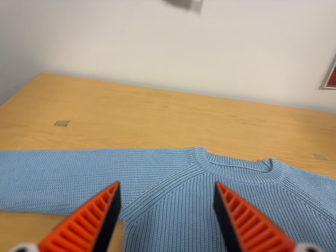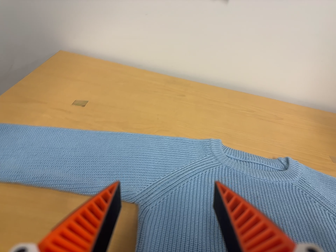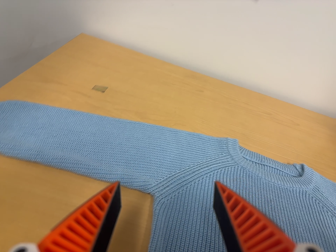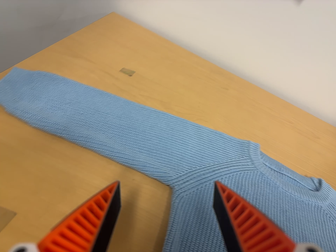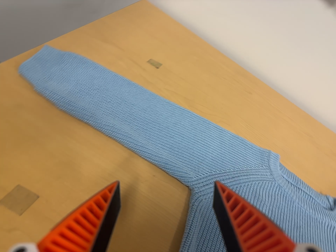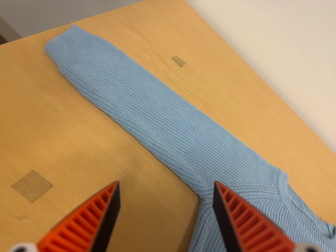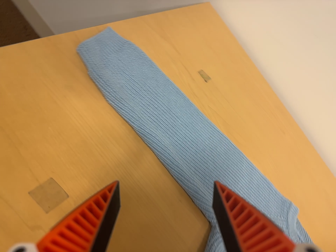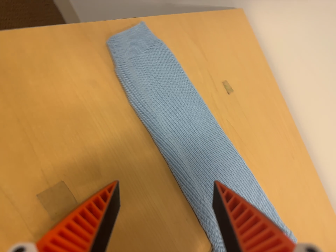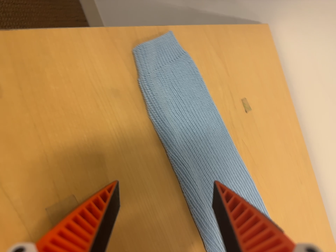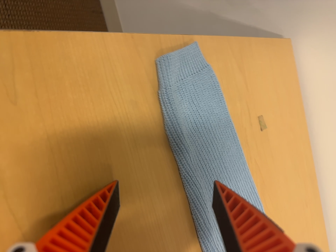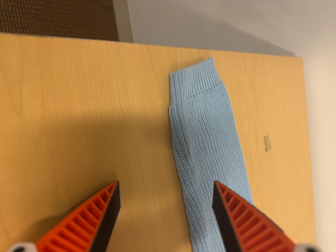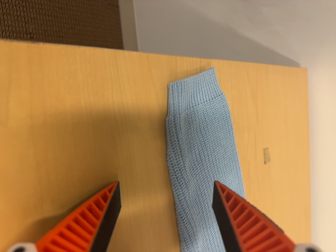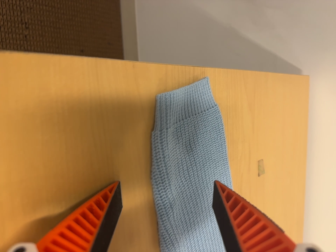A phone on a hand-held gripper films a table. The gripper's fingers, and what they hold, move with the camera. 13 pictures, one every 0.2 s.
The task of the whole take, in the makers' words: left arm across.
0.0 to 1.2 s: The camera travels to its left, about 20 cm, so close, fixed things drift to the right. Its aim tips toward the bottom of its view by about 10 degrees. It rolls about its line of sight by about 45 degrees, and the scene rotates clockwise.
1.2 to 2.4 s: The camera travels toward the top of its view, forward and to its left, about 16 cm, so close, fixed things drift downward. It rolls about its line of sight by about 35 degrees, and the scene rotates clockwise.
The film runs forward here.
